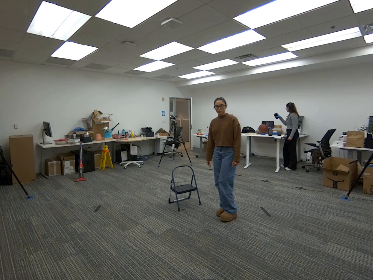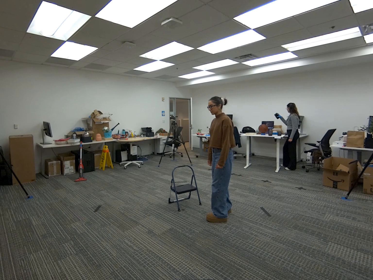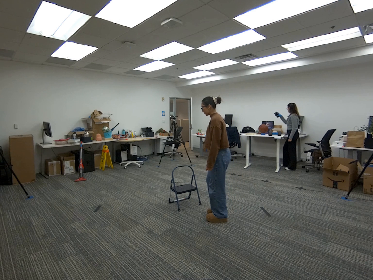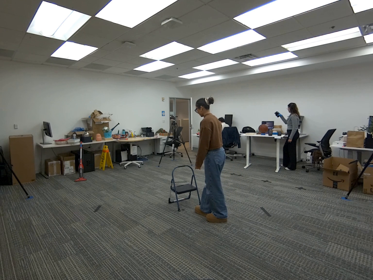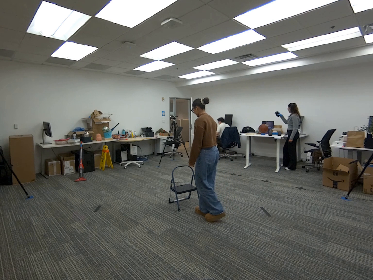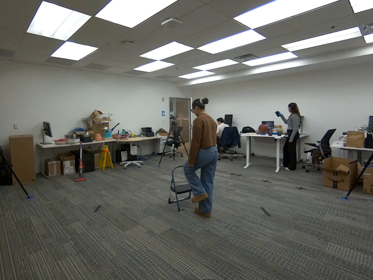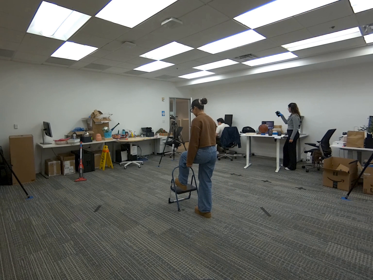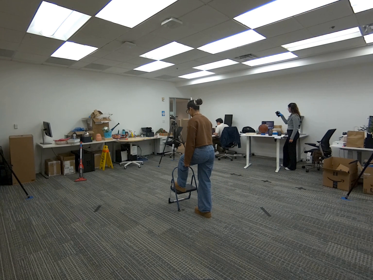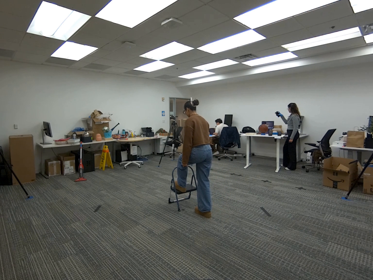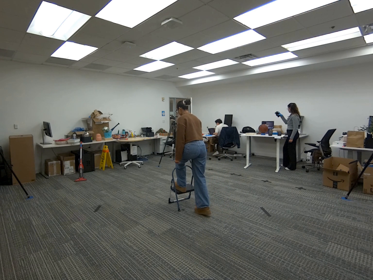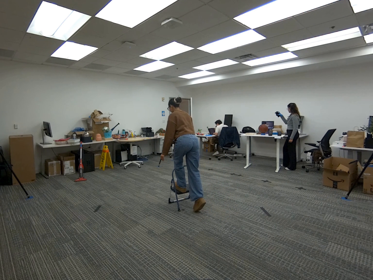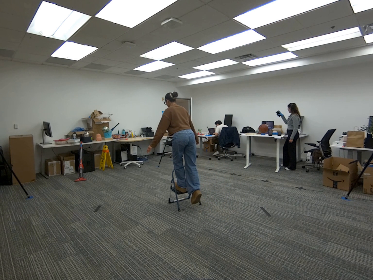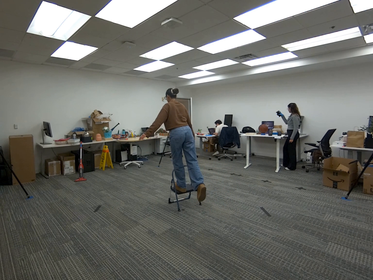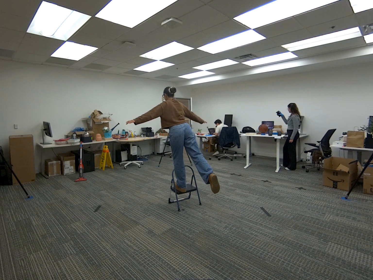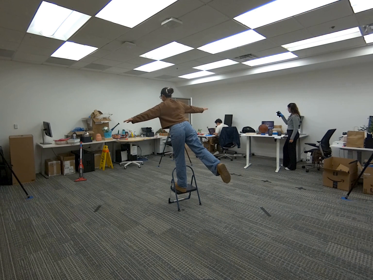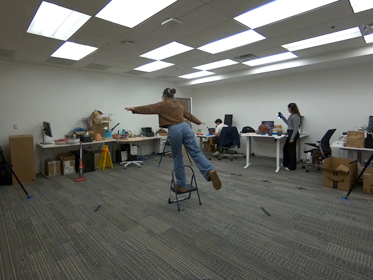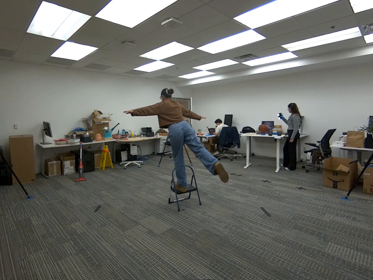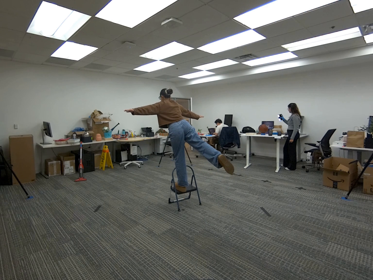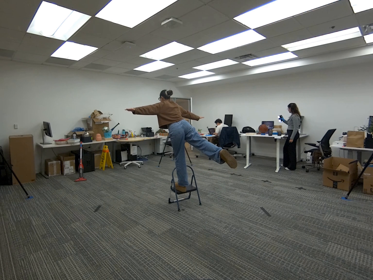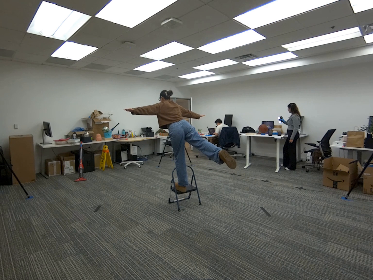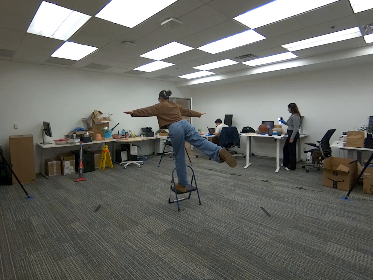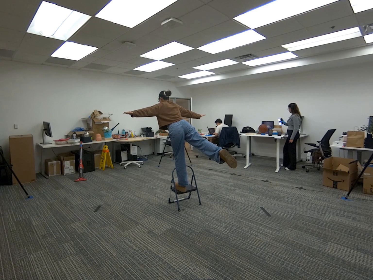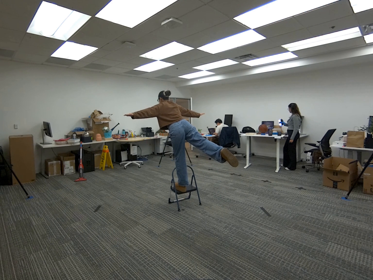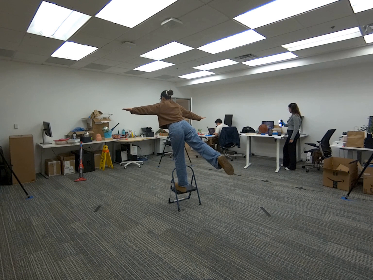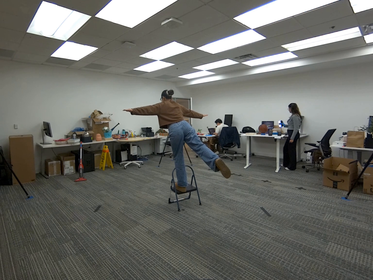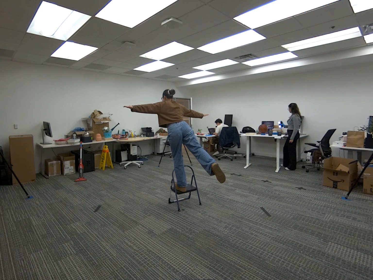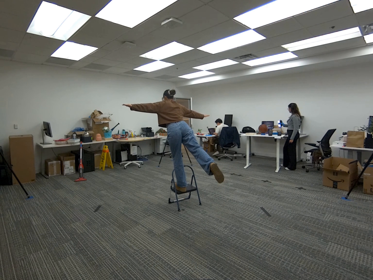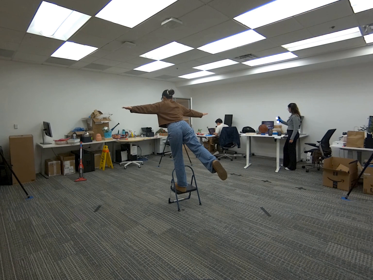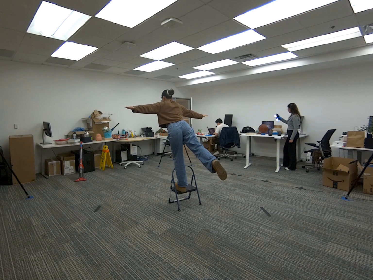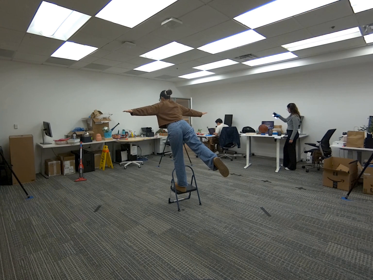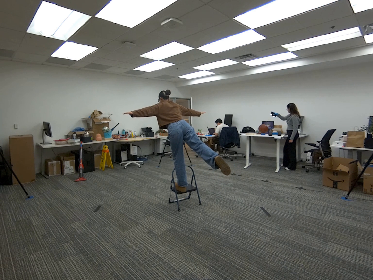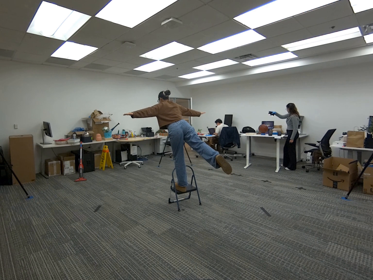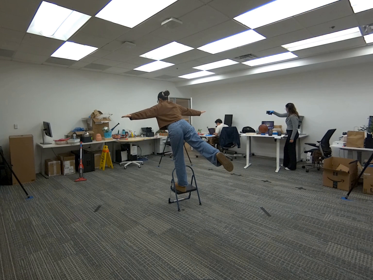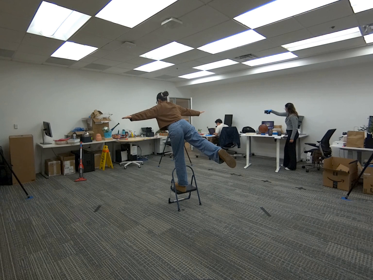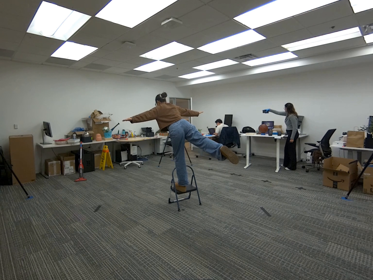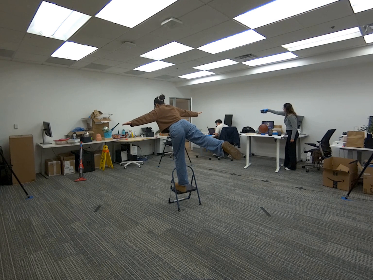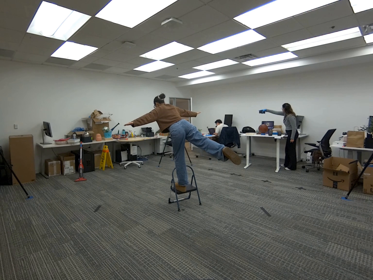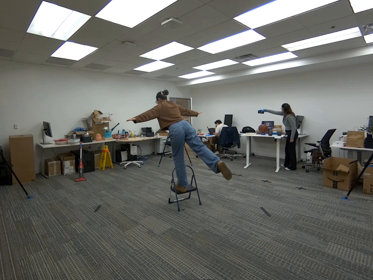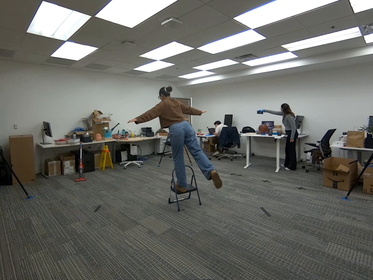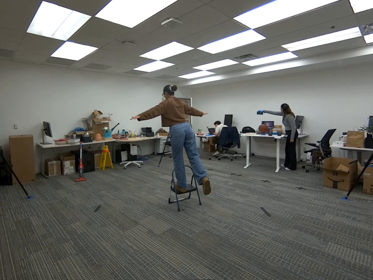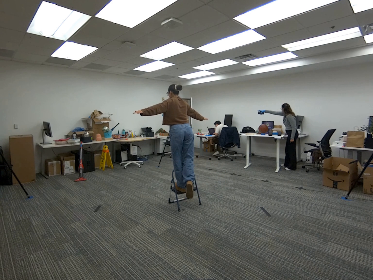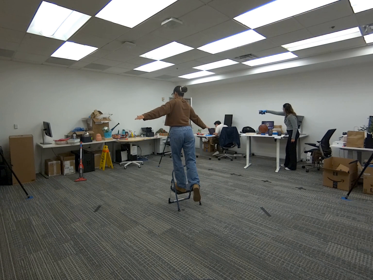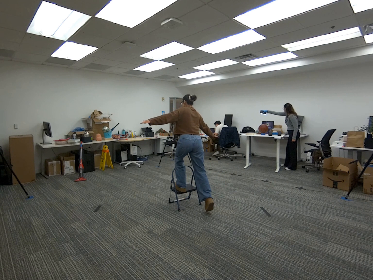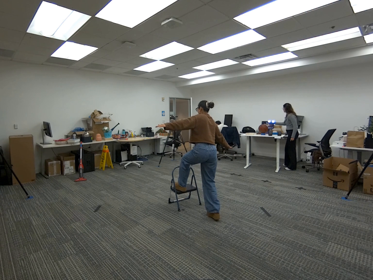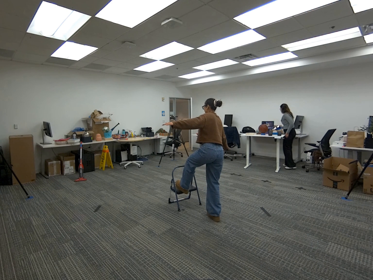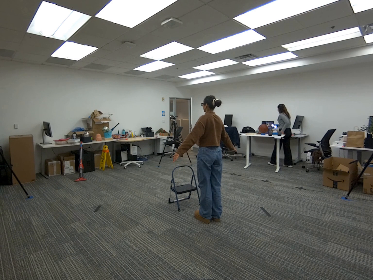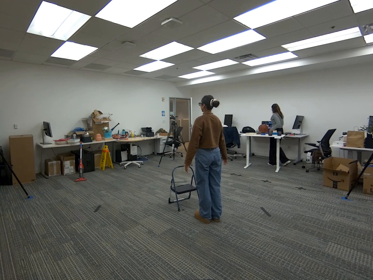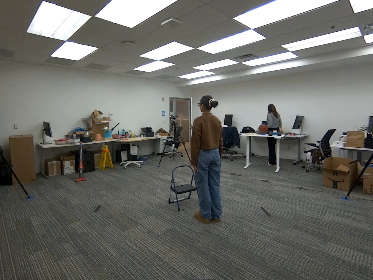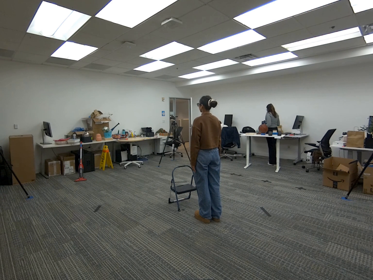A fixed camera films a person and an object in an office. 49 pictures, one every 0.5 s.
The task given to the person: Walk over to the step ladder and step onto the step ladder using one foot while the othe foot is in the air.
